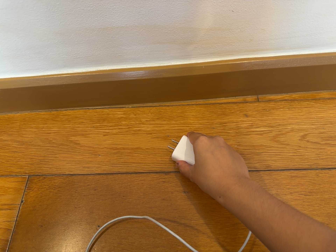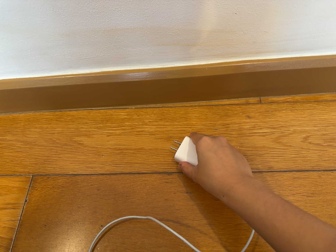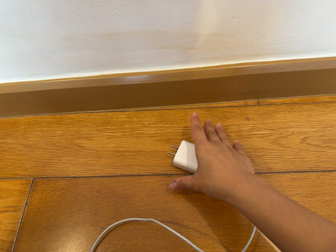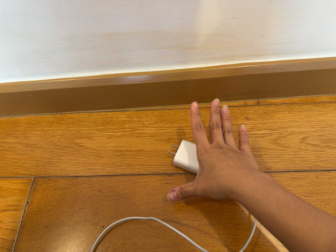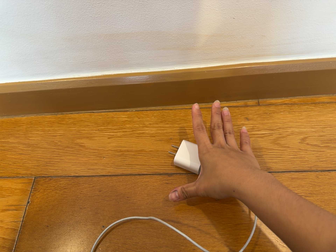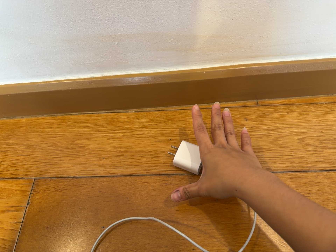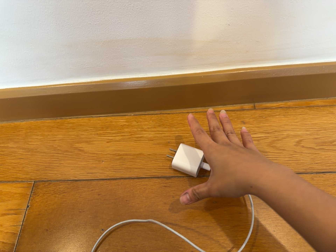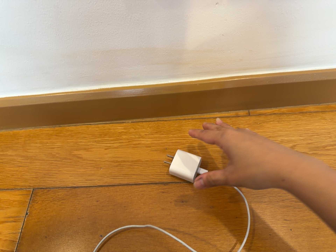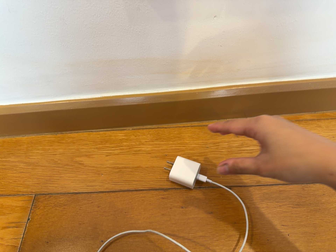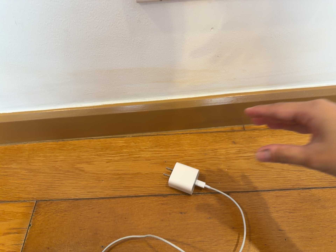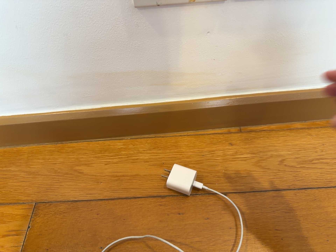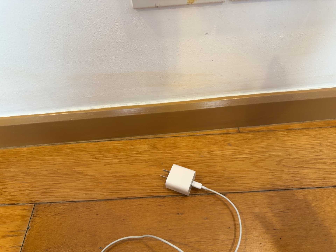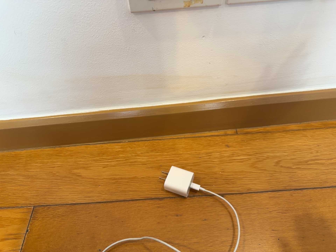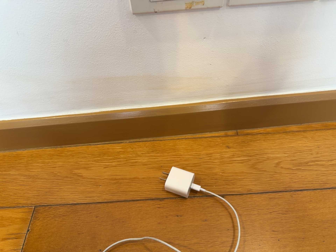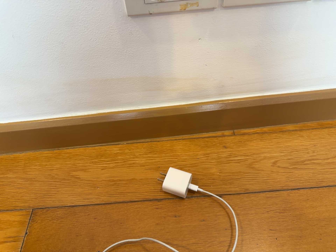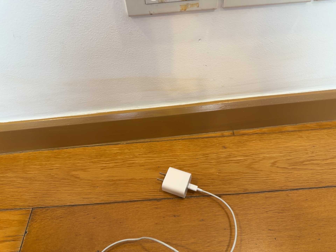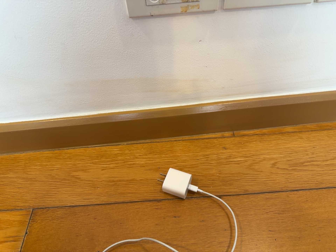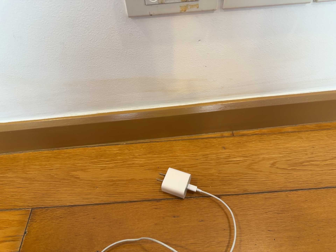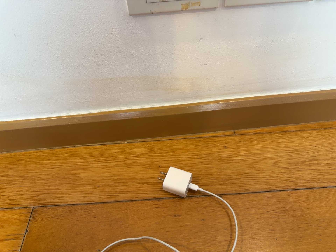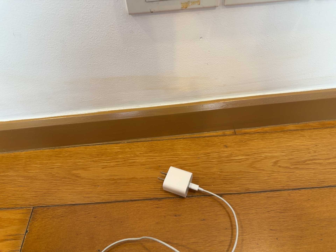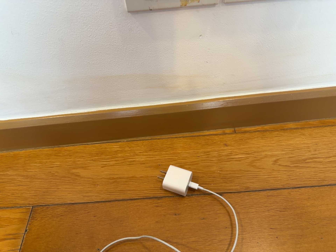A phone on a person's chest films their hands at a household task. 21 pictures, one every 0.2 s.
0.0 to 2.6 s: The camera travels backward, about 6 cm, so what stands in front gets smaller. Its aim tips toward the top of its view by about 10 degrees, and the scene shifts downward.
2.6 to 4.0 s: The camera keeps its place and its aim.
The film runs forward here.
